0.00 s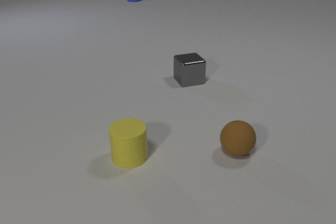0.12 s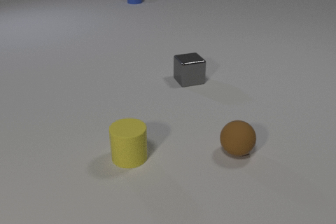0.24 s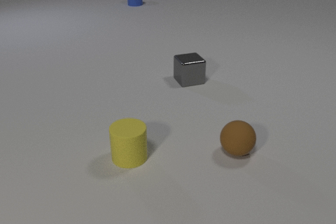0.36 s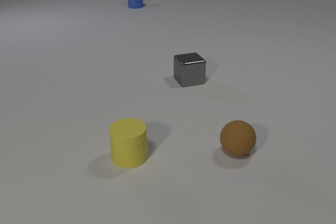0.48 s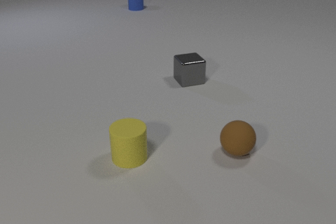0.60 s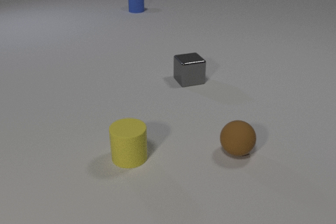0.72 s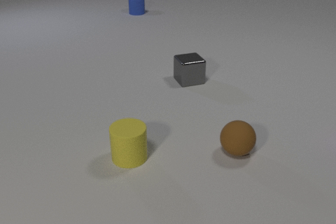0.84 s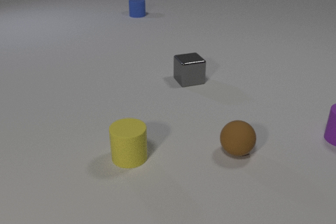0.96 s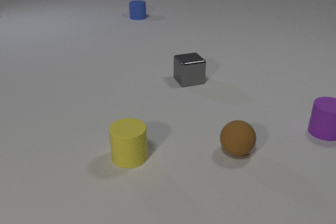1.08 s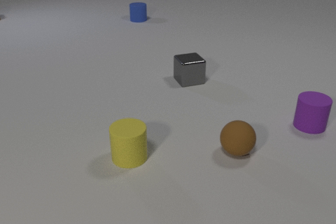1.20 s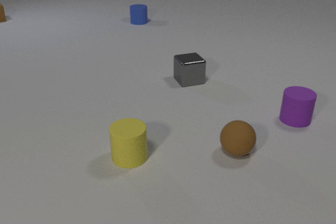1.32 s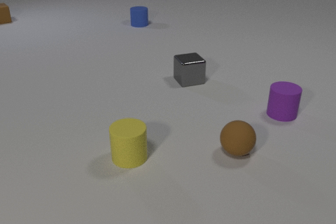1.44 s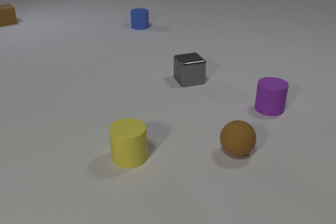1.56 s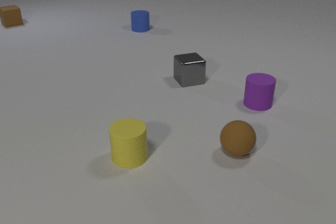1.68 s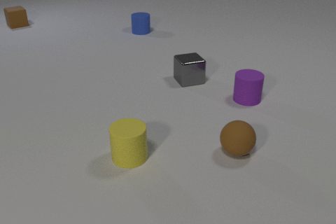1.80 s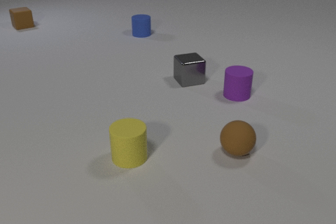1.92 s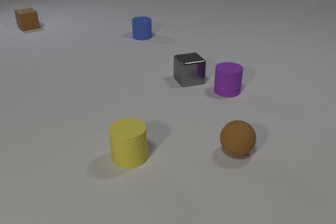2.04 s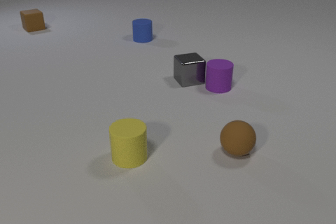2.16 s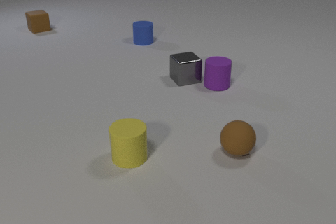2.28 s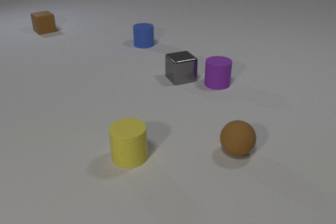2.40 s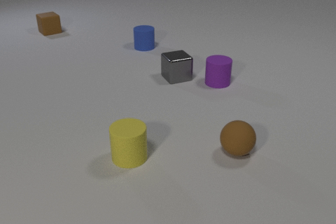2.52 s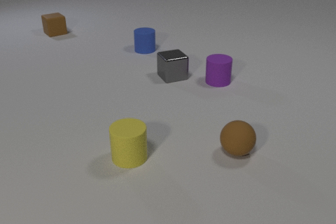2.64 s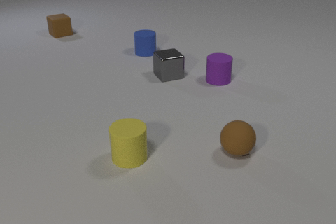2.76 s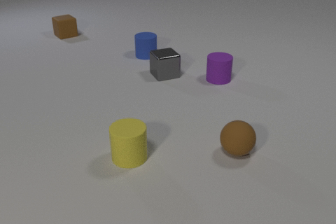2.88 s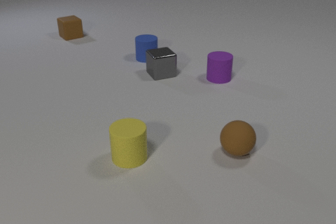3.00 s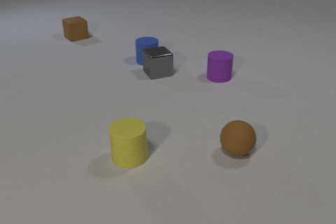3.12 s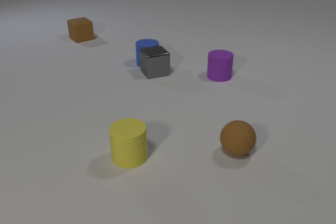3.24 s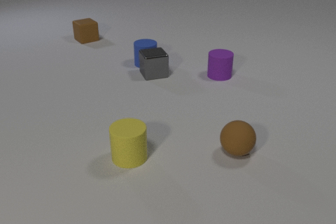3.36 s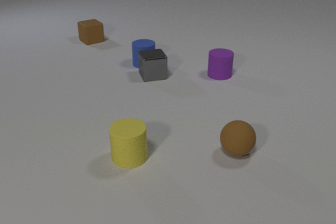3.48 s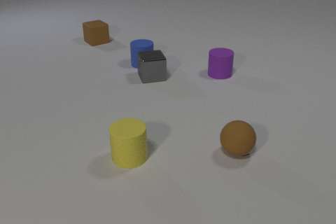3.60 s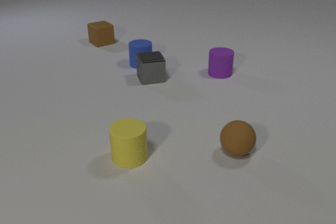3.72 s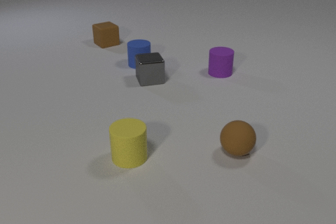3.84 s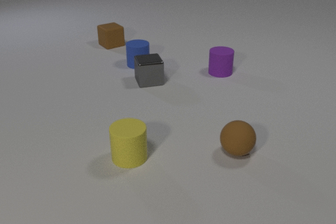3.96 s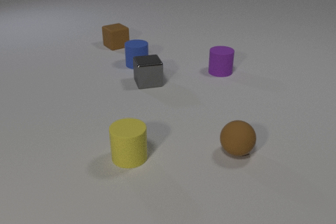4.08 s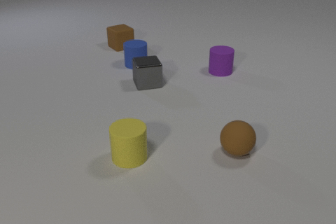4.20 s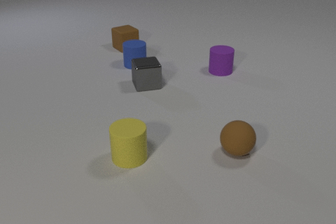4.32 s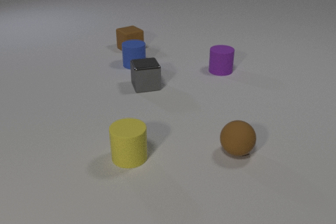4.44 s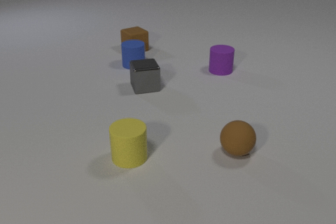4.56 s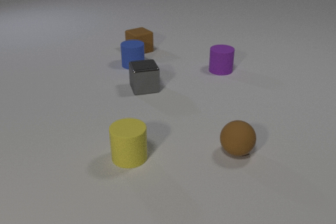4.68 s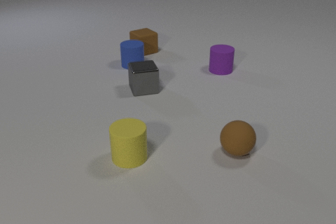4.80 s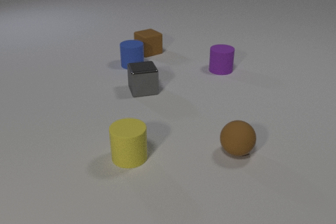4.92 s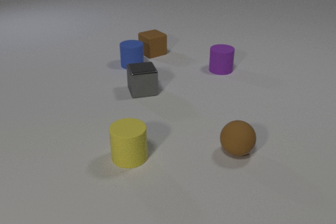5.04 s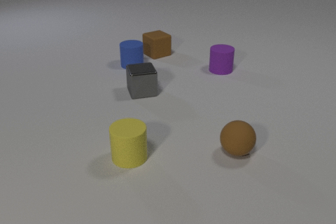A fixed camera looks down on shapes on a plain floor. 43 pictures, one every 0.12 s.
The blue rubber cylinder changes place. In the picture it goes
toward the camera.
0.00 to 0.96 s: The purple rubber cylinder comes in at the right edge, slides to the left. The blue rubber cylinder slides toward the camera.
0.96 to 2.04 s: The purple rubber cylinder slides to the left and away from the camera. The brown rubber cube comes in at the left edge, slides toward the camera and to the right. The blue rubber cylinder slides toward the camera.
2.04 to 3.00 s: The purple rubber cylinder slides away from the camera. The gray metal cube slides to the left and away from the camera. The brown rubber cube slides toward the camera and to the right. The blue rubber cylinder slides toward the camera. The purple rubber cylinder and the gray metal cube collide.
3.00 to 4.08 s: The purple rubber cylinder slides away from the camera. The gray metal cube slides toward the camera and to the left. The brown rubber cube slides to the right and toward the camera. The blue rubber cylinder slides to the left and toward the camera. The gray metal cube and the blue rubber cylinder collide.
4.08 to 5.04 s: The gray metal cube slides toward the camera. The brown rubber cube slides to the right and toward the camera.
How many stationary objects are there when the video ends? 4.
What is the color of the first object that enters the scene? purple.
Are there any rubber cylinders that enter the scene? yes.
